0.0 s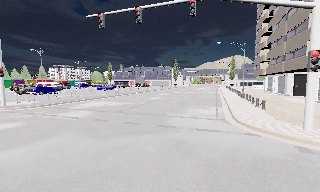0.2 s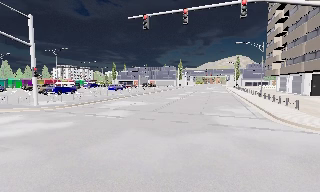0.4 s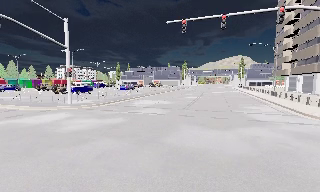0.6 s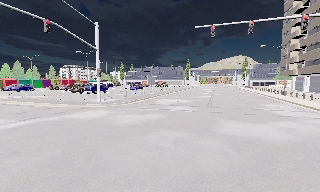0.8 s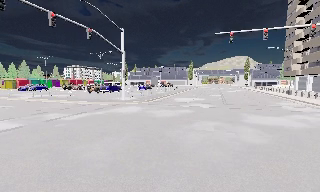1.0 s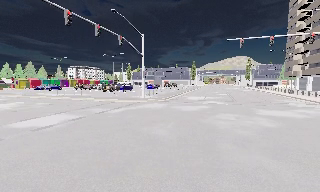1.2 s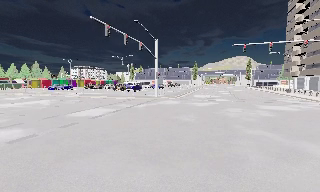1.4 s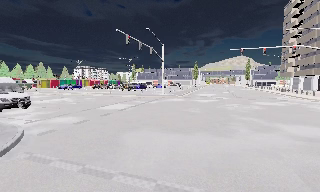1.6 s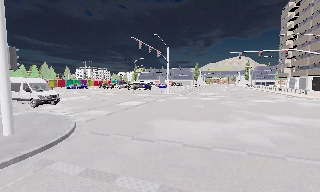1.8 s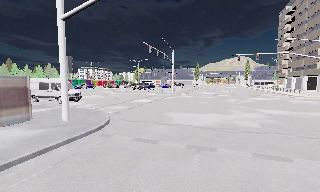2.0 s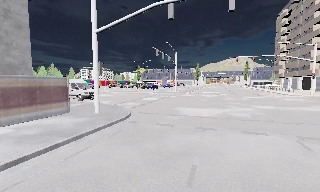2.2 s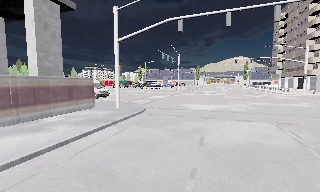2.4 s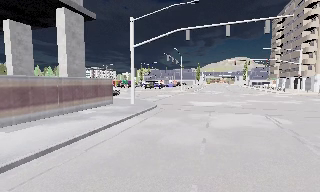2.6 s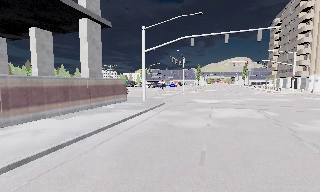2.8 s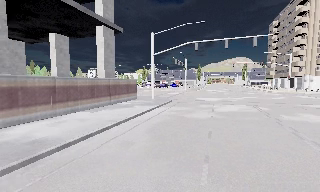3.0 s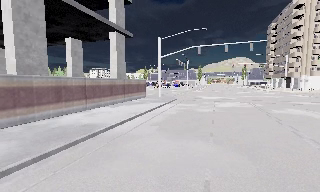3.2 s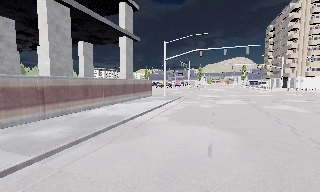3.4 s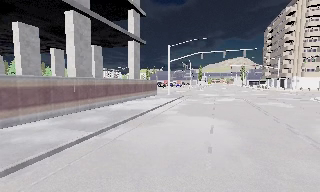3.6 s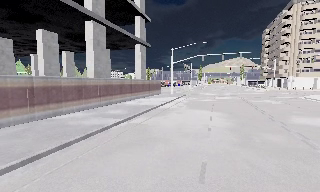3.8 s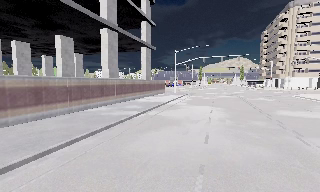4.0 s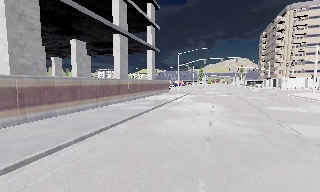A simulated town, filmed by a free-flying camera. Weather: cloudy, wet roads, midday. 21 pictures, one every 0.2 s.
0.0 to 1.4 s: The camera travels to its left and backward, about 18 m, so close, fixed things drift to the right.
1.4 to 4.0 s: The camera travels backward, about 30 m, so what stands in front gets smaller.
The film runs forward here.
